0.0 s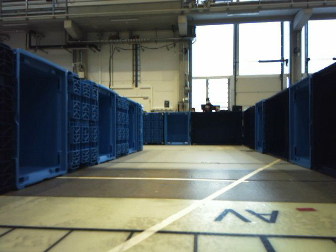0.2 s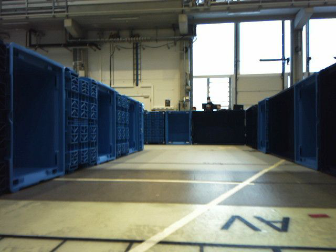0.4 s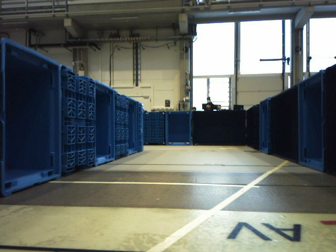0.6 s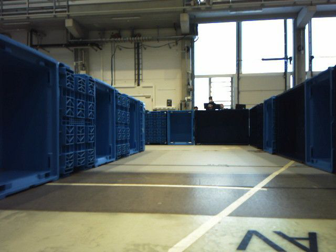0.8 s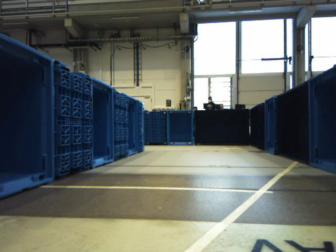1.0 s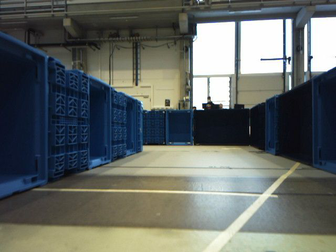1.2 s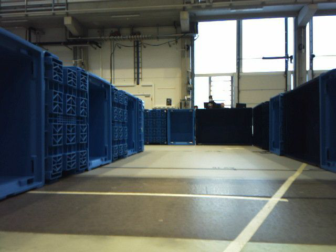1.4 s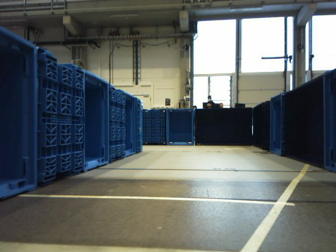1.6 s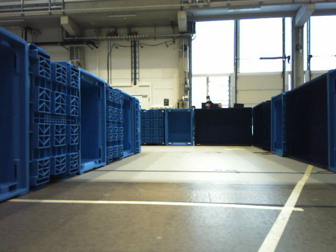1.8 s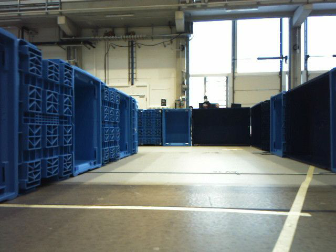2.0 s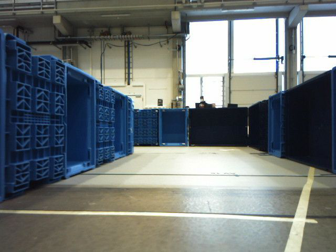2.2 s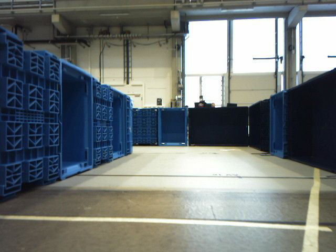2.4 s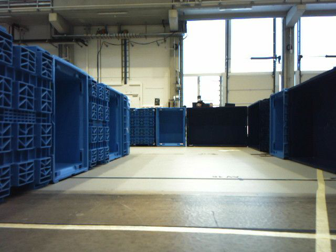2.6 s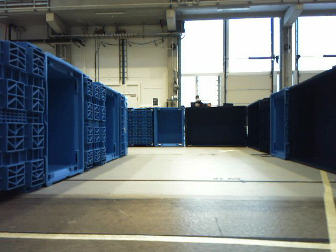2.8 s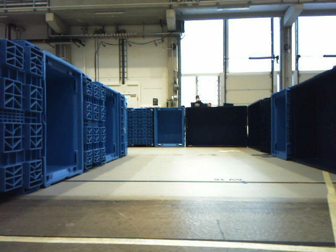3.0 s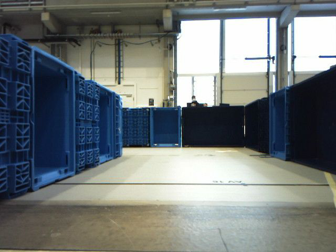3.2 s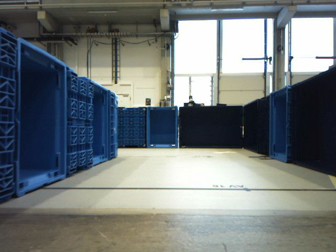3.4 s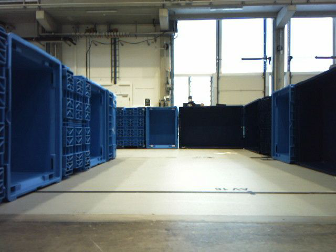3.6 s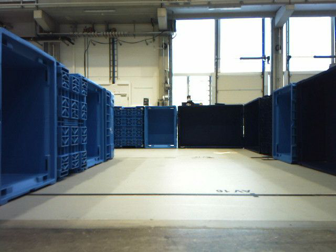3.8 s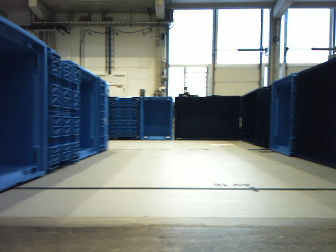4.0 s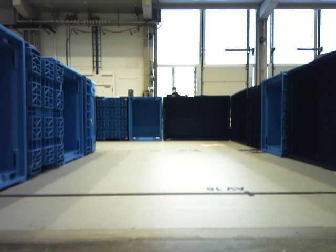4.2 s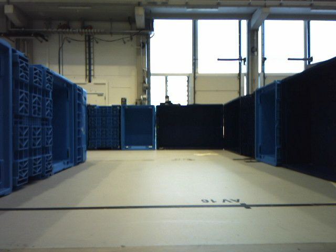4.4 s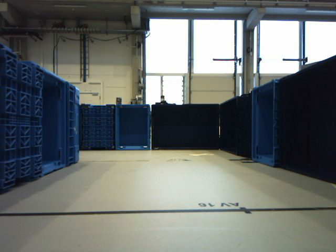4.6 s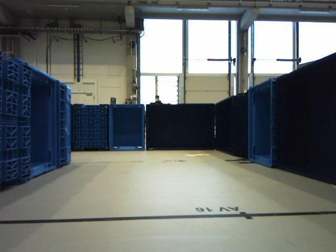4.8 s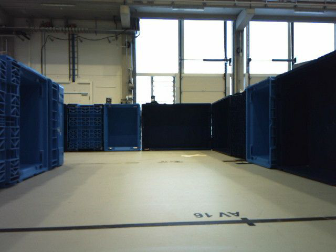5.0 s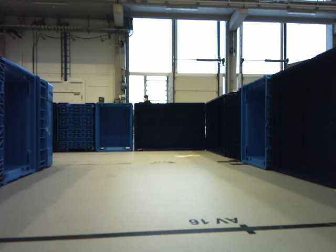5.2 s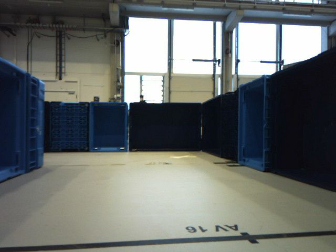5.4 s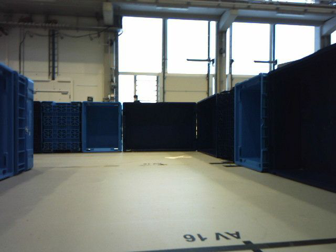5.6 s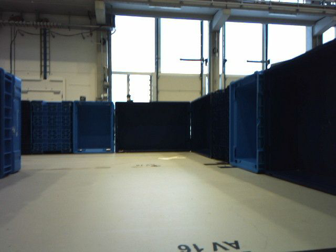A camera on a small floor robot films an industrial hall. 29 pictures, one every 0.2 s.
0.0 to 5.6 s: The camera pans to its right, which is clockwise from overhead, by about 15 degrees. It travels forward, about 1.2 m, so what stands in front looms larger.
The film runs forward here.
